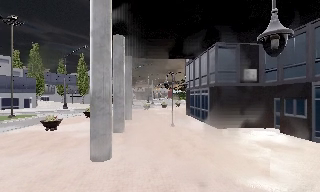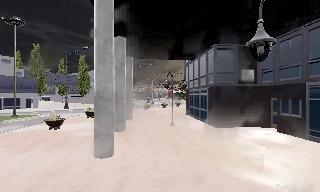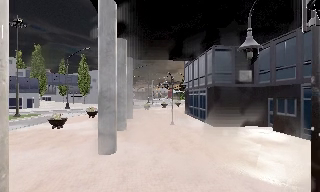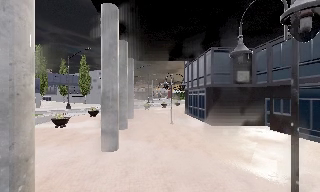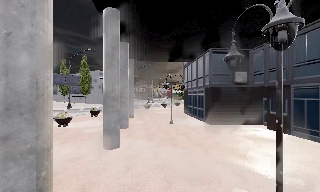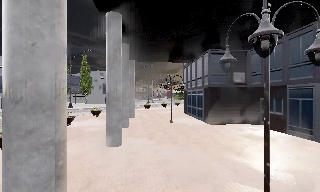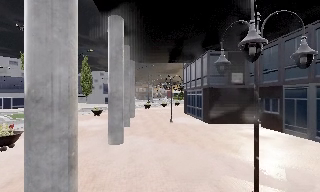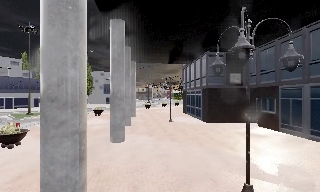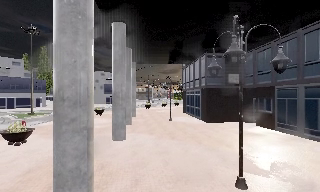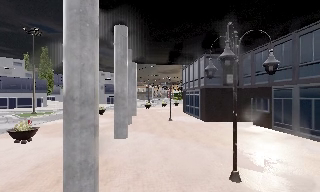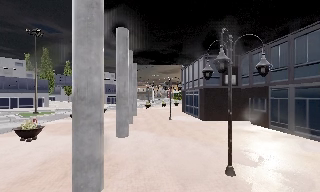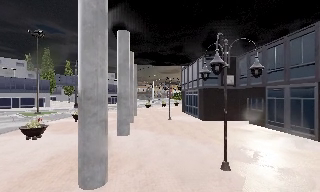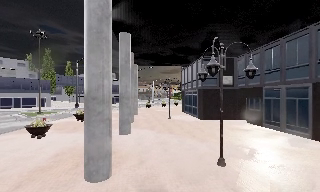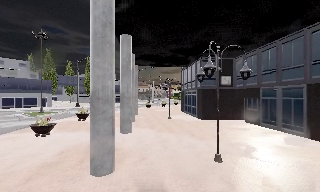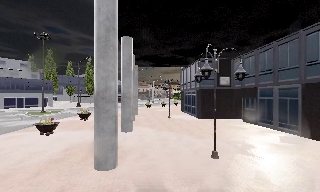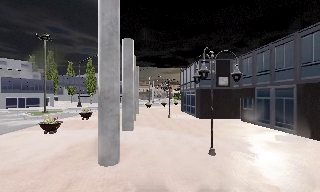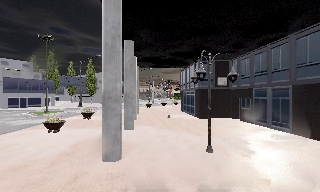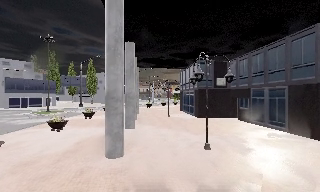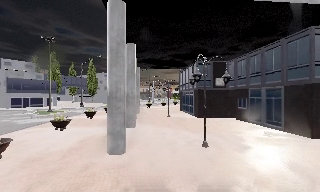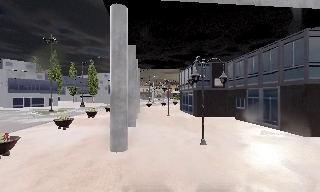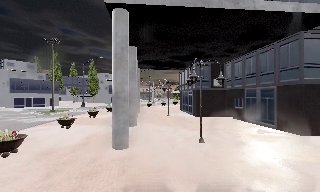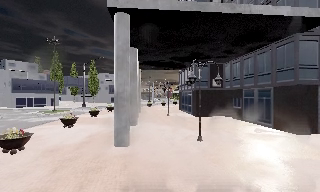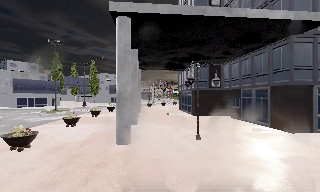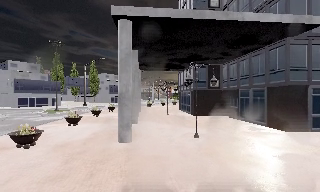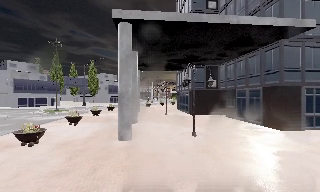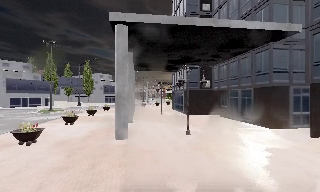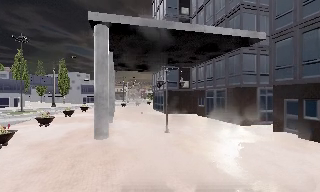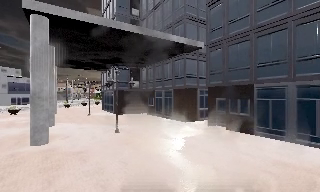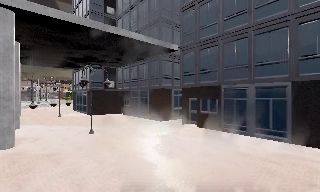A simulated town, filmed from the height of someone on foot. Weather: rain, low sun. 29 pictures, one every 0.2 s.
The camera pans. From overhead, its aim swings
clockwise.
The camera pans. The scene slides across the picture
to the left.
0.0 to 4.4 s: The camera travels backward, about 8 m, so what stands in front gets smaller.
4.4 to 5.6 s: The camera pans to its right, which is clockwise from overhead, by about 35 degrees. It travels backward, about 2 m.
The film runs backward here.
